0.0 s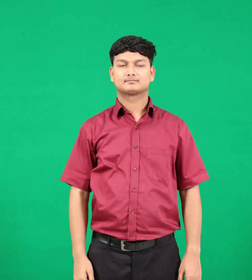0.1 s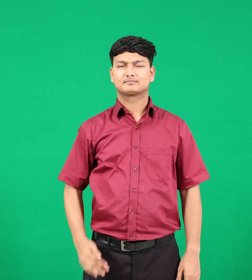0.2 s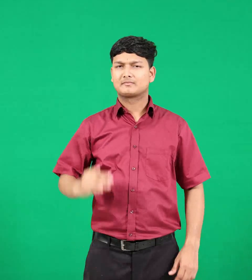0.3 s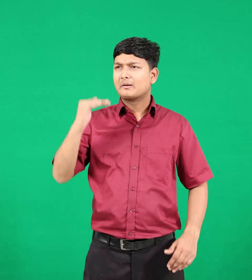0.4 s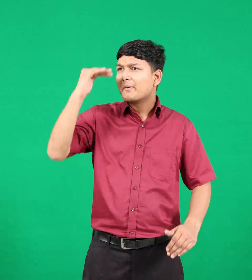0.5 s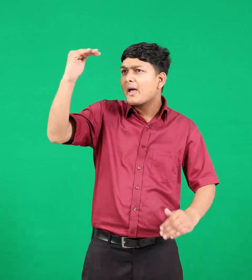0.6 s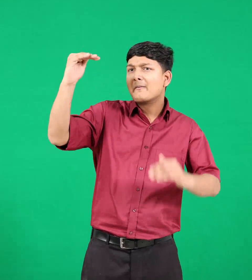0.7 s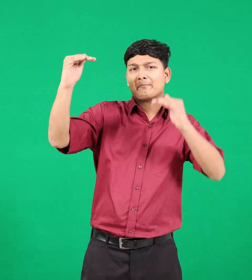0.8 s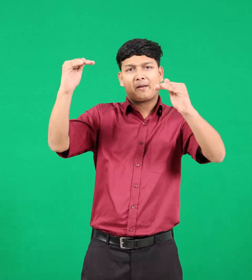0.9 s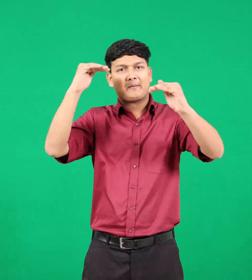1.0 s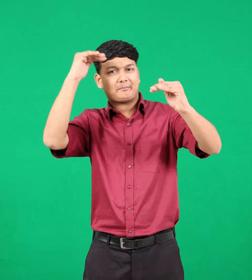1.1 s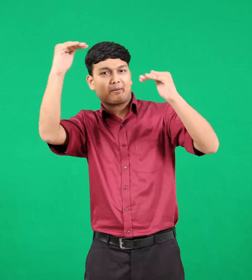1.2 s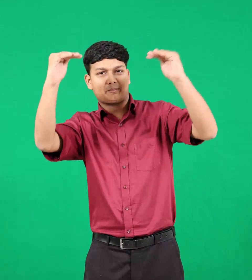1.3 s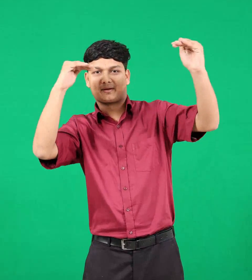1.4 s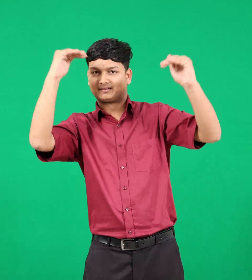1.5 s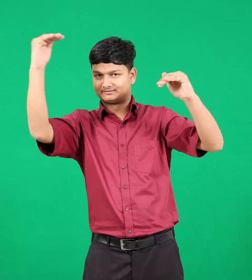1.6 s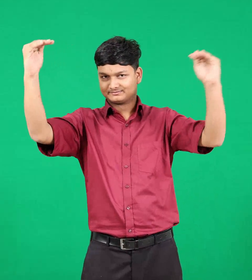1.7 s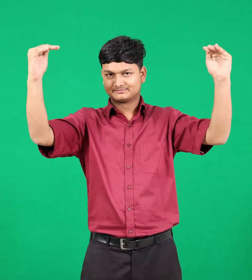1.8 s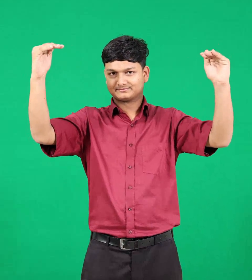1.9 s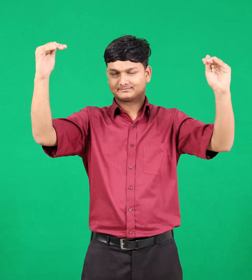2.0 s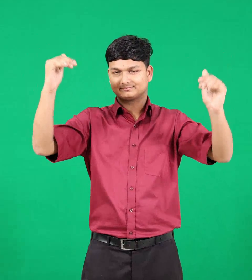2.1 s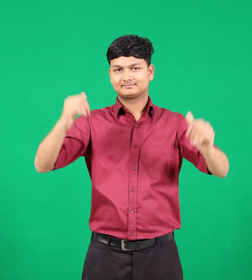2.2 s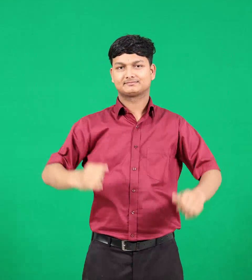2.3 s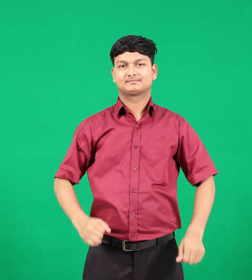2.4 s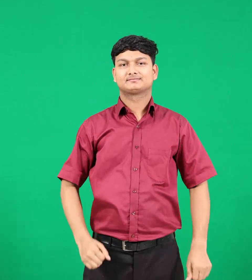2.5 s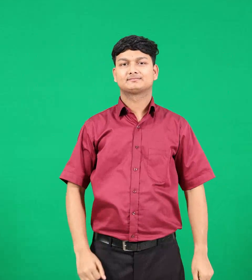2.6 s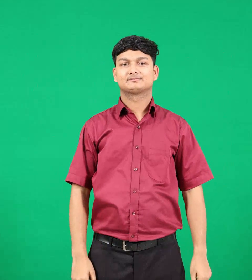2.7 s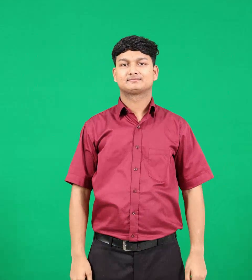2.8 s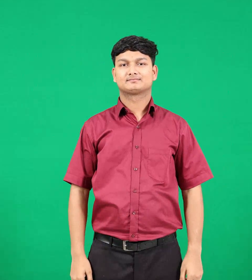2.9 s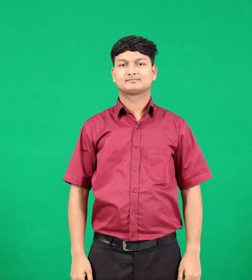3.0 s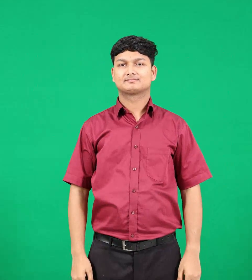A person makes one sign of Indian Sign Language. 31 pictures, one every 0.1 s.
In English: elders
